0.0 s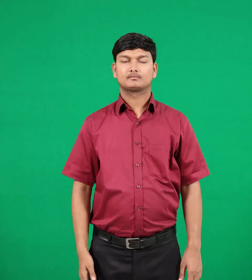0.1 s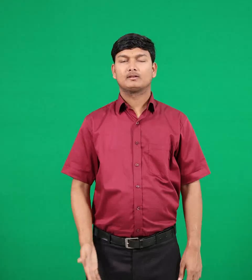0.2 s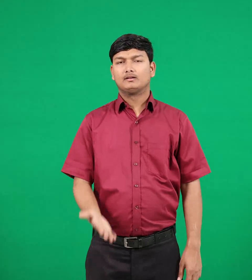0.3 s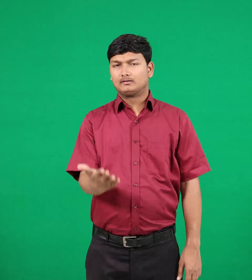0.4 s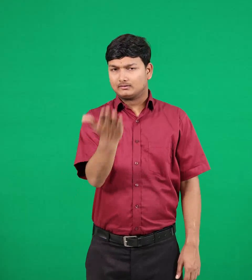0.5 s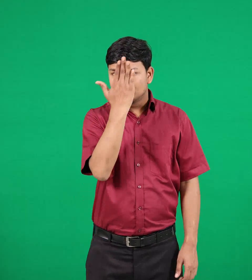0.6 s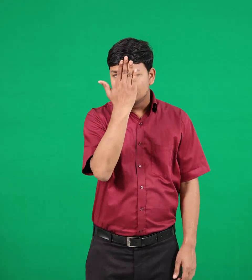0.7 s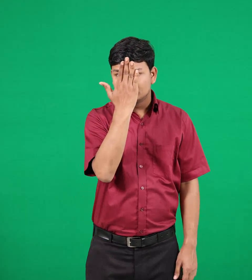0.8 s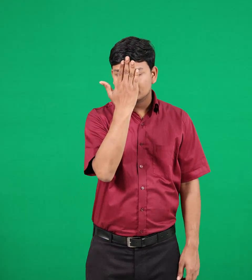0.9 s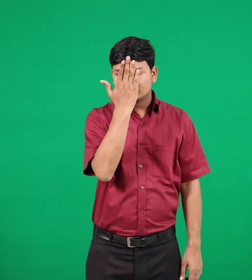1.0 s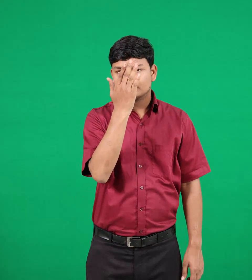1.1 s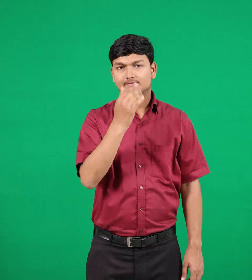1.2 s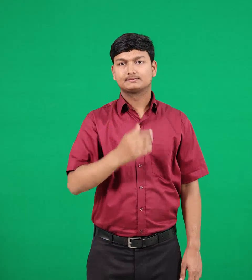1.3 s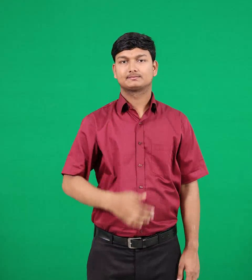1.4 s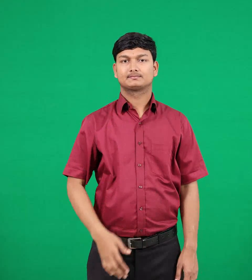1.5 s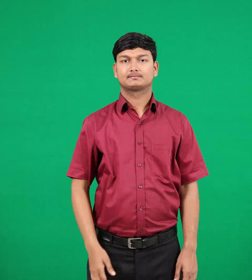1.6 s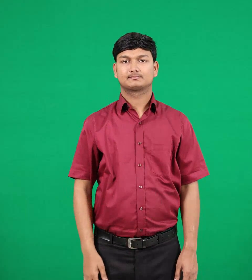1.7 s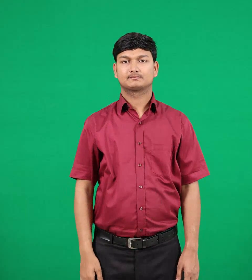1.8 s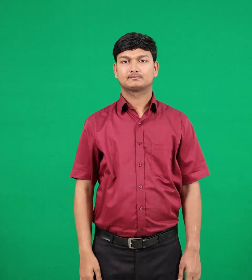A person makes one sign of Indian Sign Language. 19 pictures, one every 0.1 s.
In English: sudden
